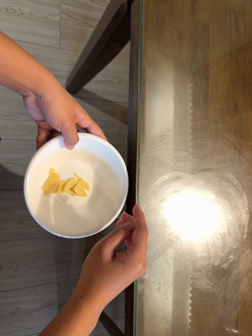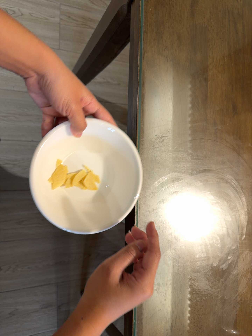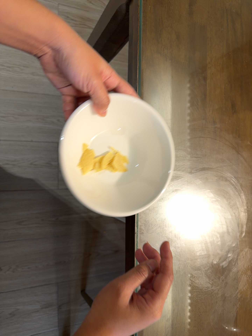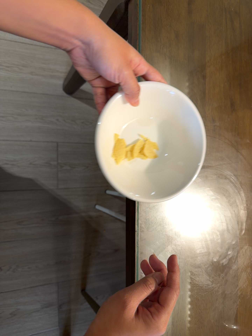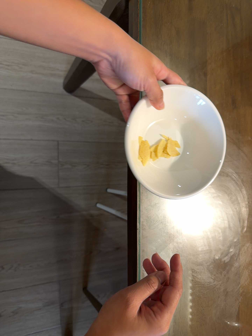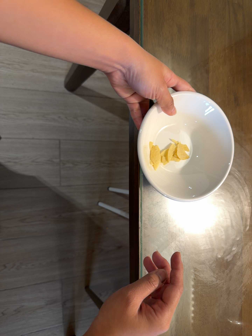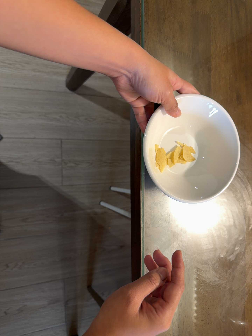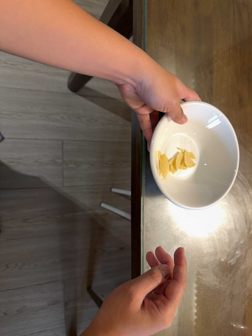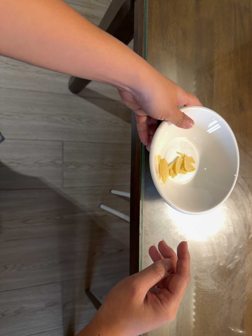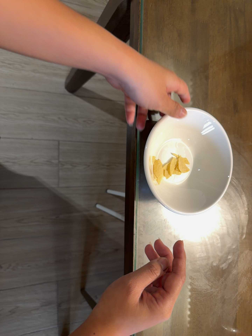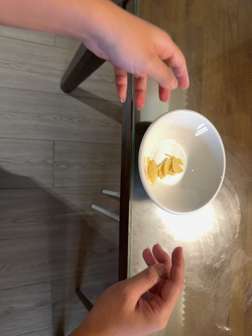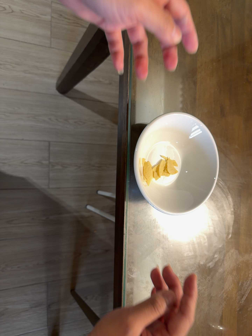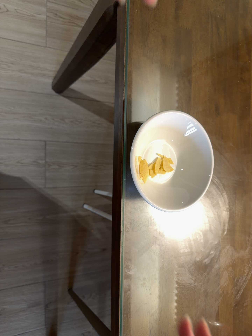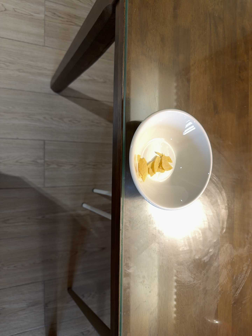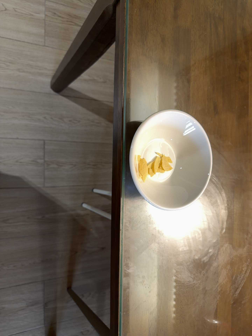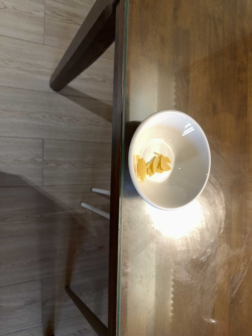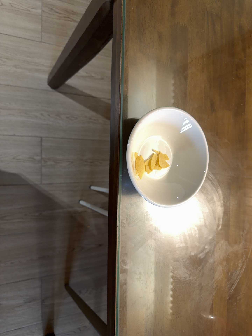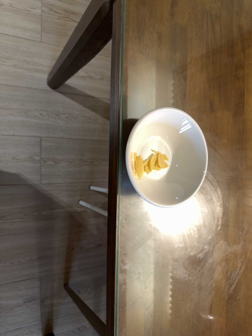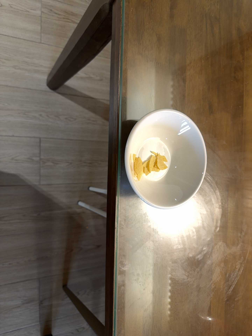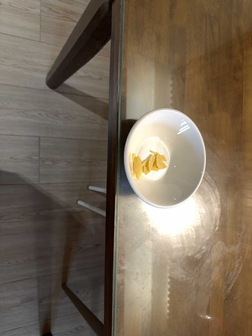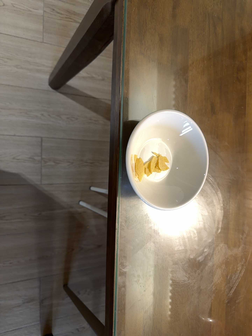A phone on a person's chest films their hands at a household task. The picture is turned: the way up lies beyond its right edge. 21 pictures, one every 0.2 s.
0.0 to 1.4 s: The camera keeps its place and its aim.
1.4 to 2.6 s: The camera shifts only a little, or ends up much as it began.
2.6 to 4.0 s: The camera keeps its place and its aim.
The film runs forward here.
